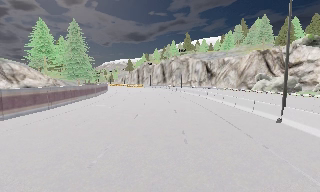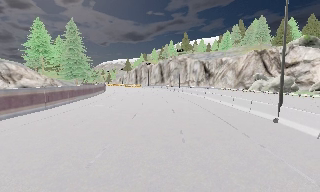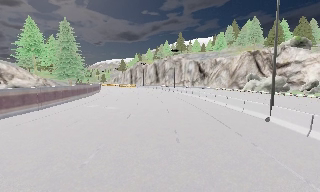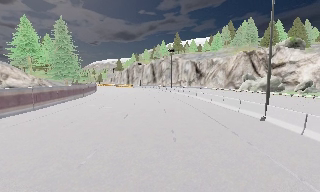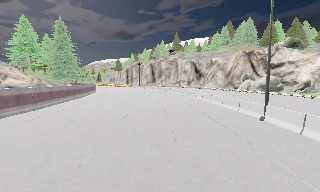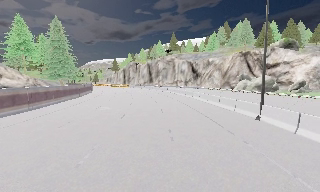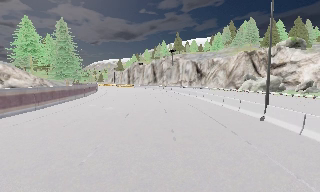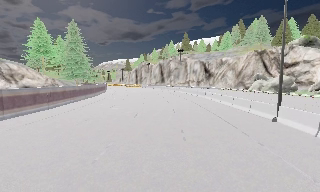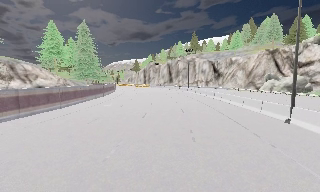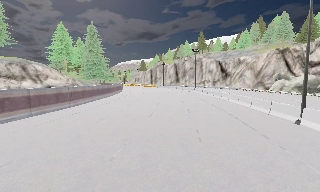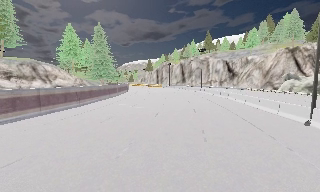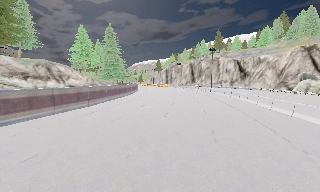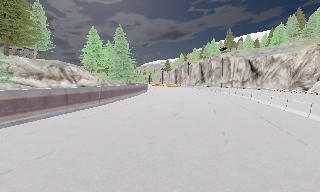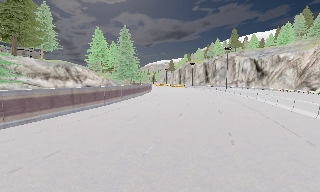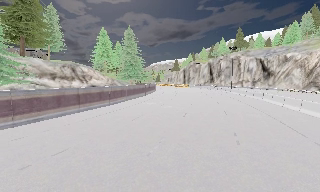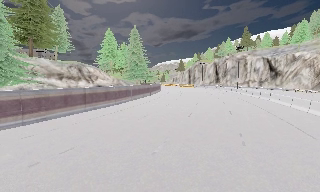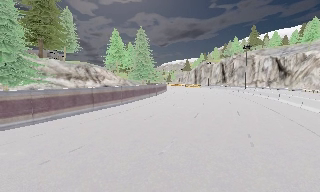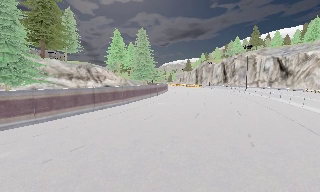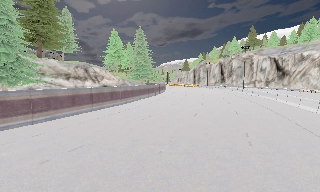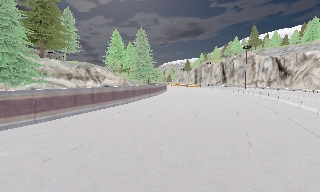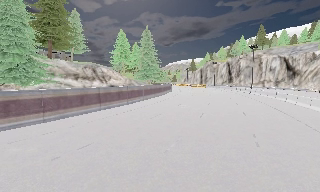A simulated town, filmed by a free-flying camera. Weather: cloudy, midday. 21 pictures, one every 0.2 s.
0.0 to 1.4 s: The camera shifts only a little, or ends up much as it began.
1.4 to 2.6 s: The scene slides to the right, as the camera pans about 15 degrees to its left.
2.6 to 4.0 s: The camera shifts only a little, or ends up much as it began.
The film runs forward here.
